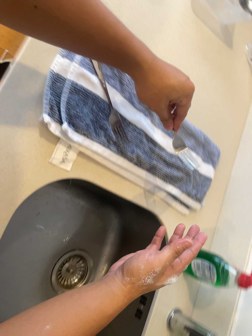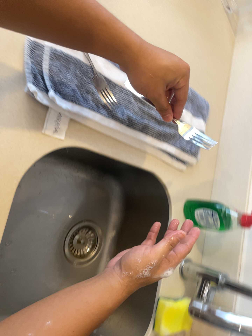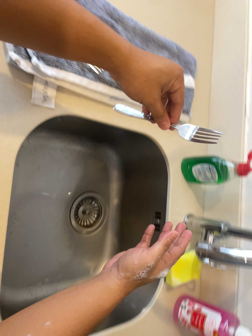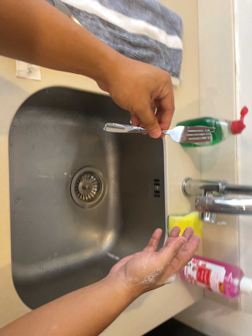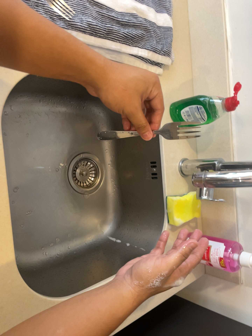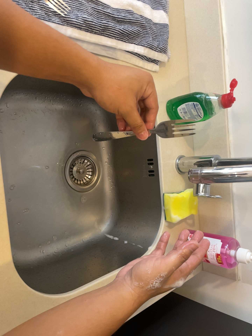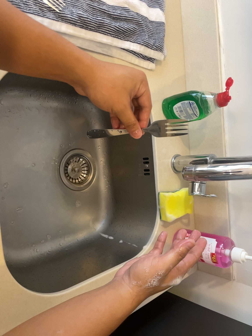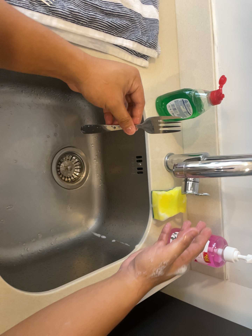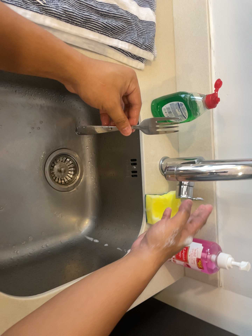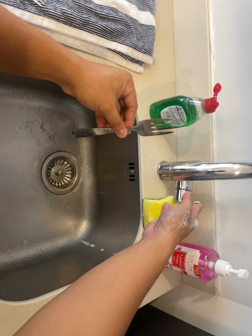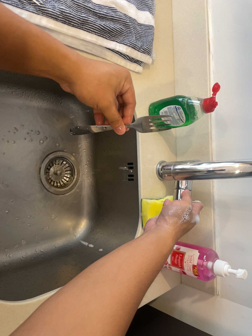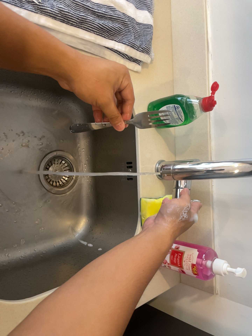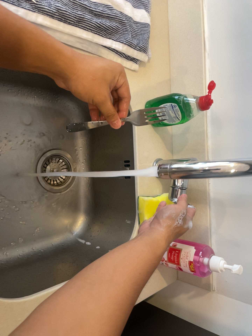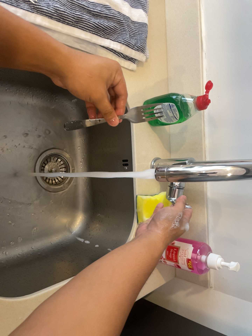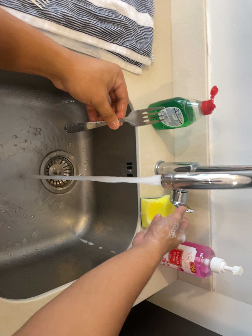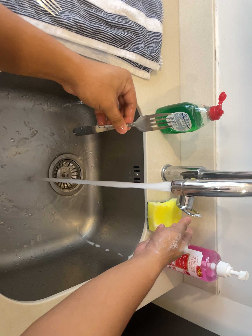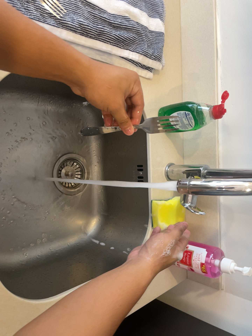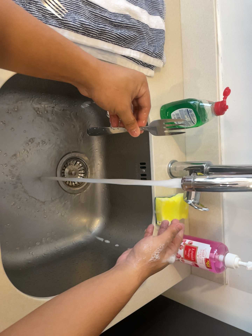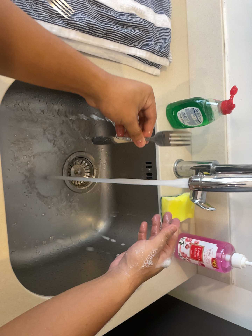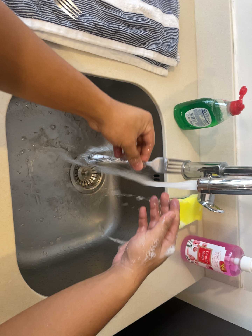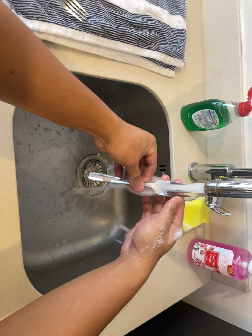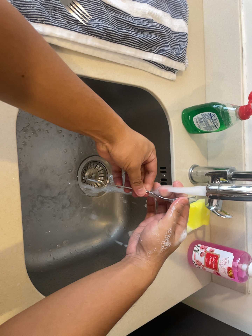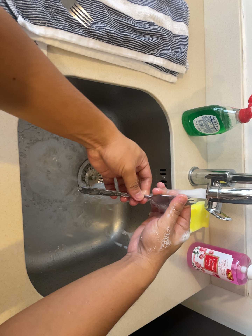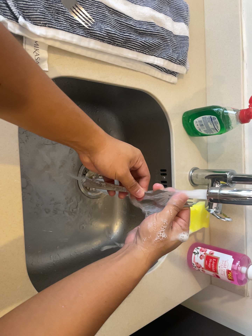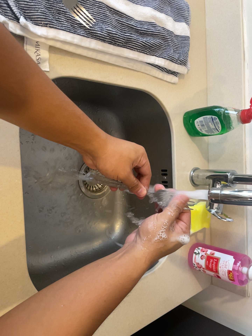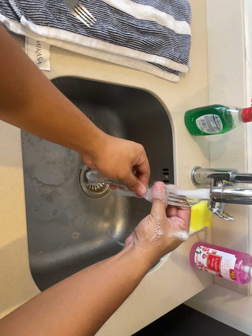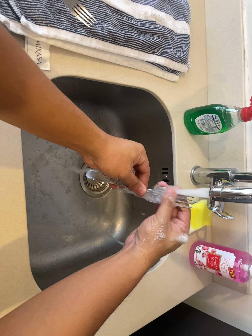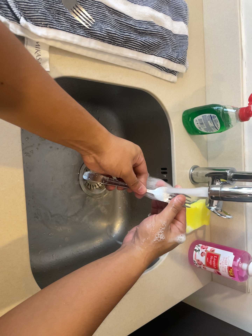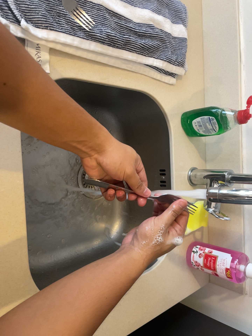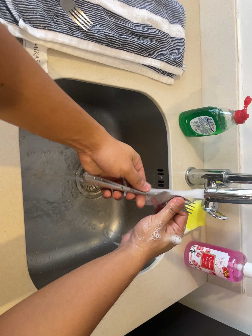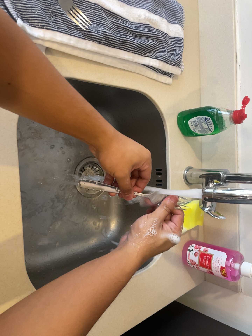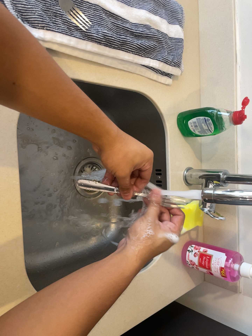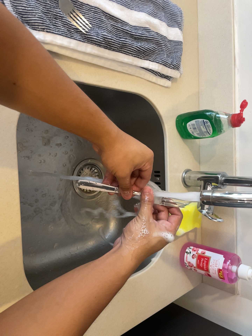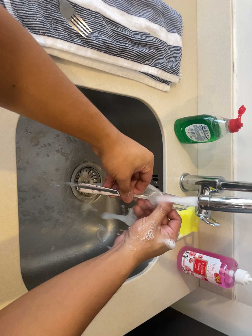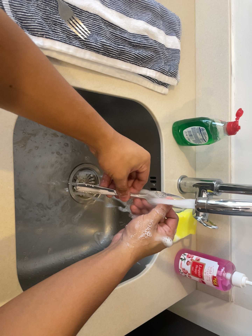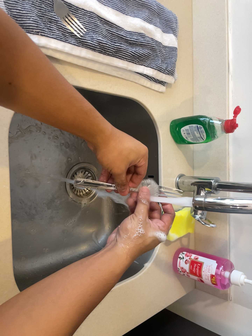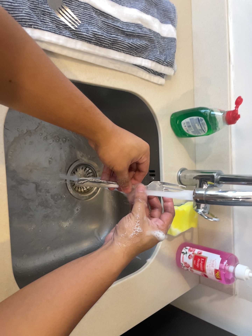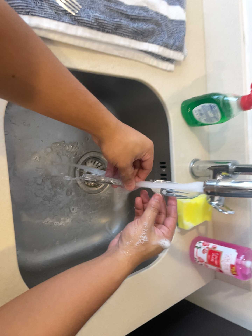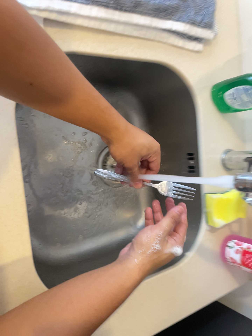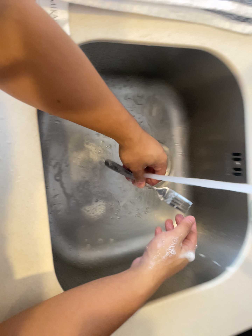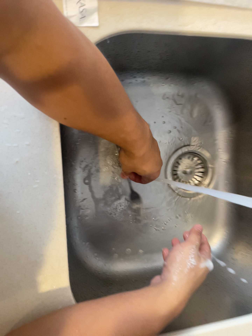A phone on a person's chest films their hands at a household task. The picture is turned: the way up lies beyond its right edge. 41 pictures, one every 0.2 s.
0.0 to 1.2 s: The camera travels toward the bottom of its view, about 10 cm, so close, fixed things drift upward. Its aim tips toward the bottom of its view by about 20 degrees, and the scene shifts upward. It rolls about its line of sight by about 25 degrees, and the scene rotates counterclockwise.
1.2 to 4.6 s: The camera shifts only a little, or ends up much as it began.
4.6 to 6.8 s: The camera shifts only a little, or ends up much as it began.
6.8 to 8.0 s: The scene slides to the right, as the camera pans about 30 degrees to its left. It travels forward and to its right, about 18 cm.
The film runs backward here.
